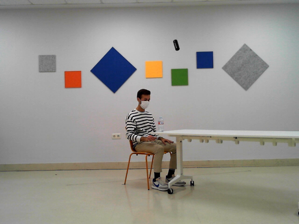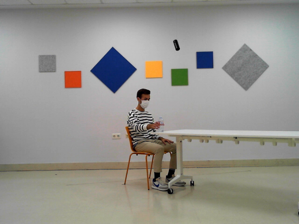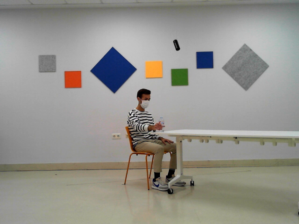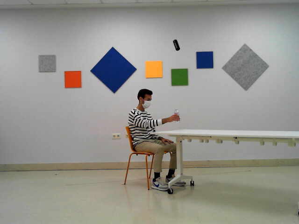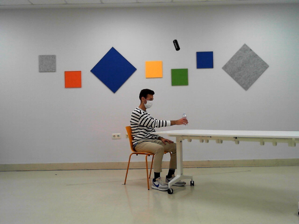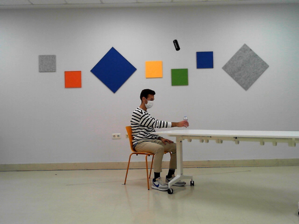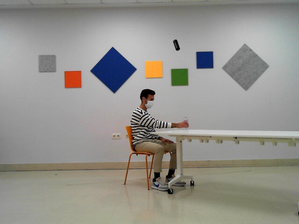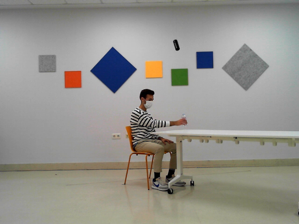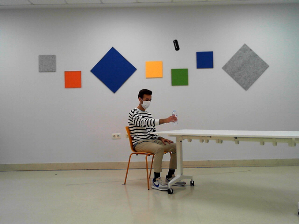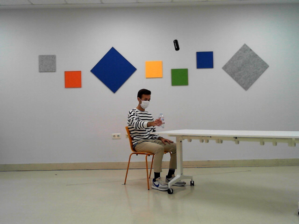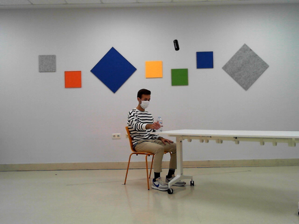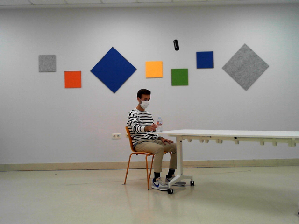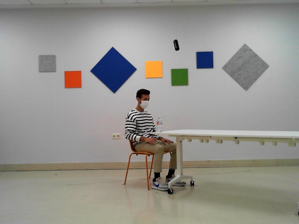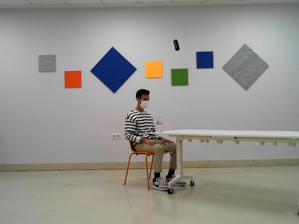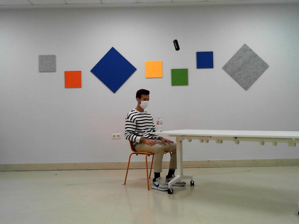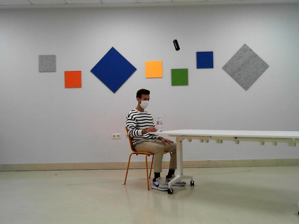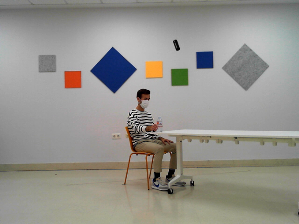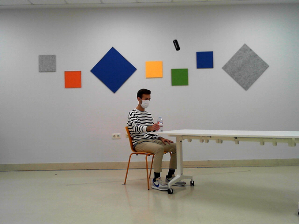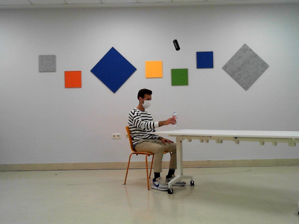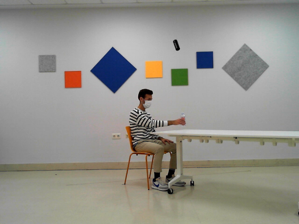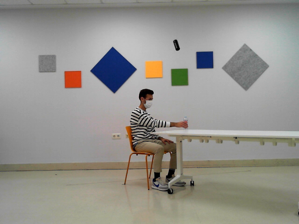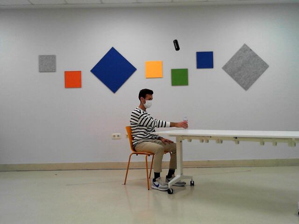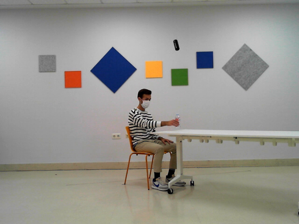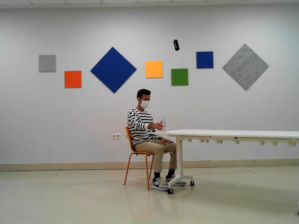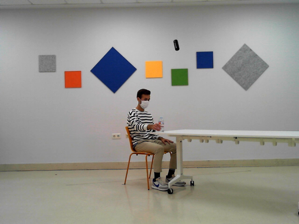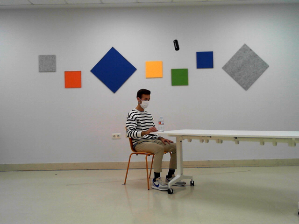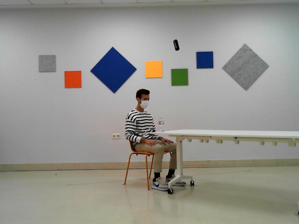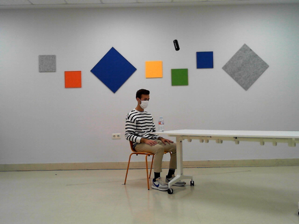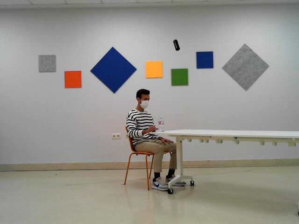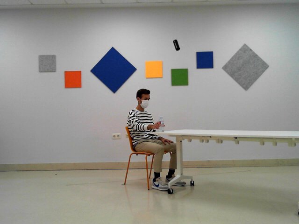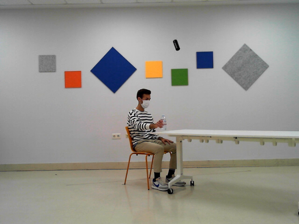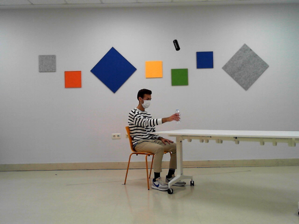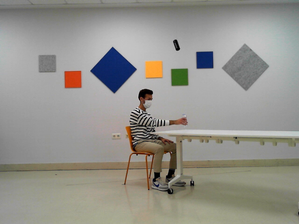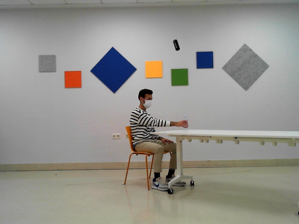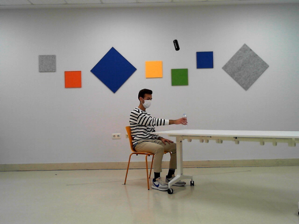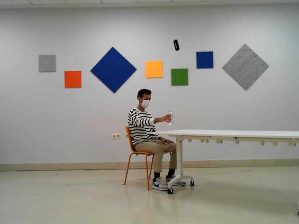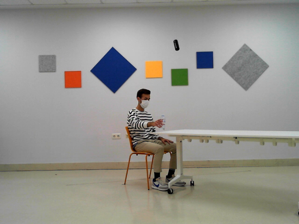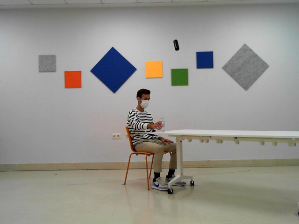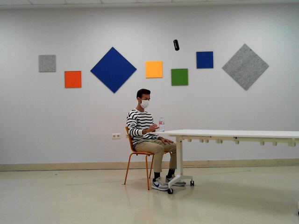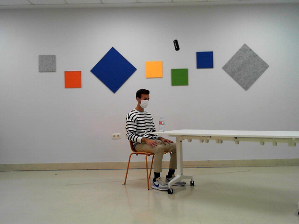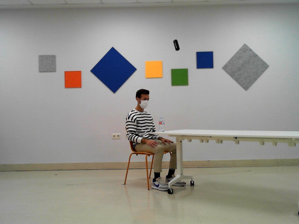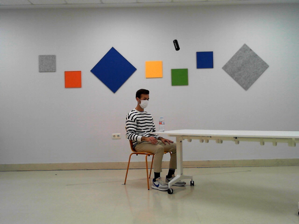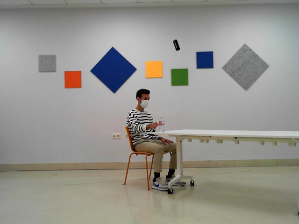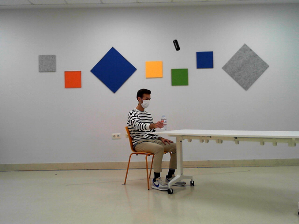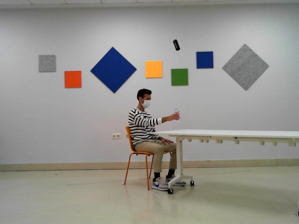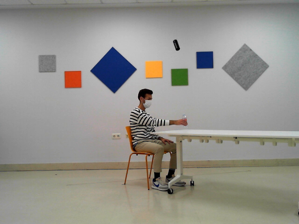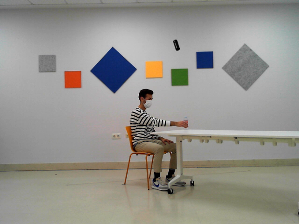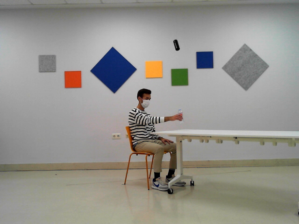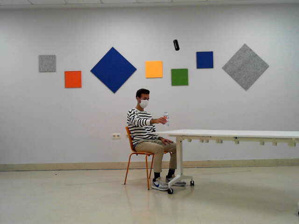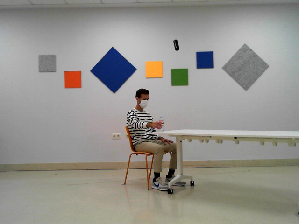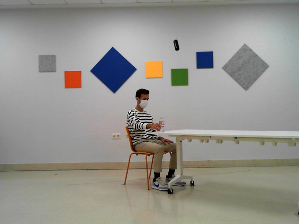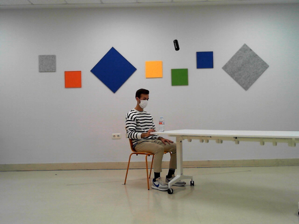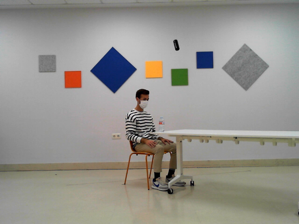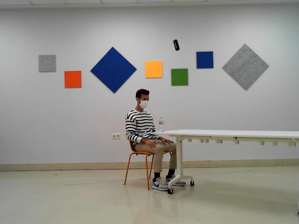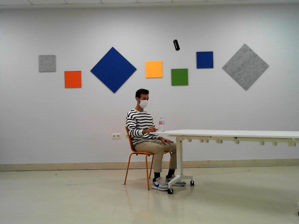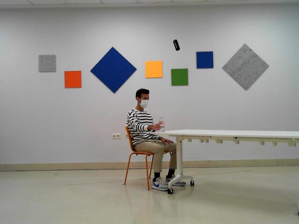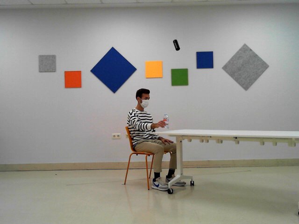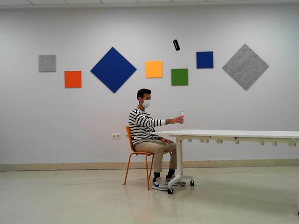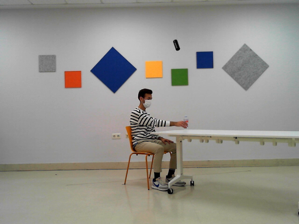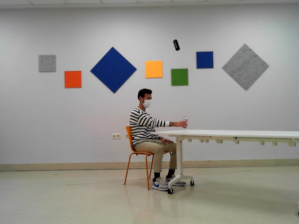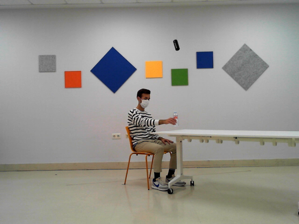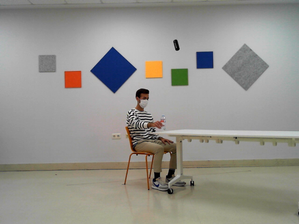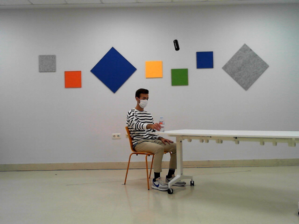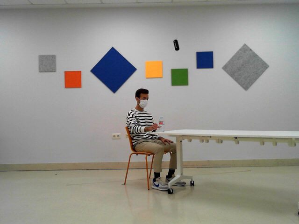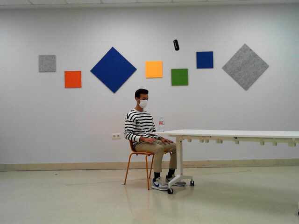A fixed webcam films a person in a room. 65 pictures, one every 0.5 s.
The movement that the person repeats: Move a bottle from side to side, right hand.
